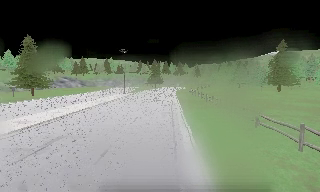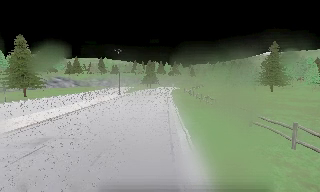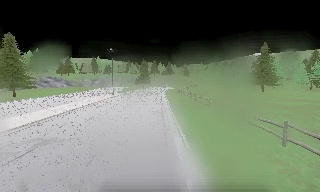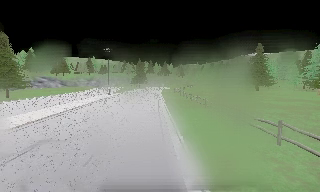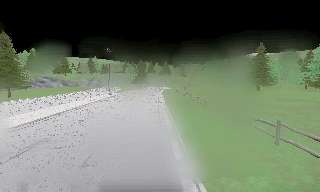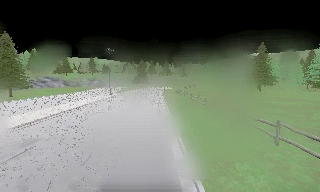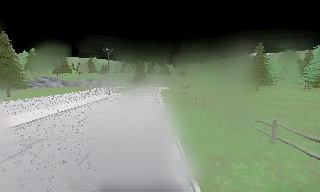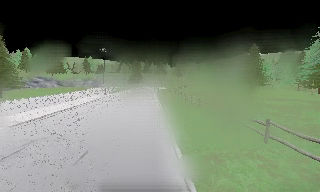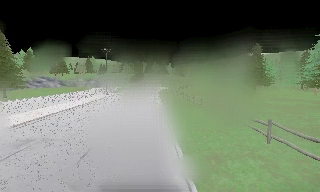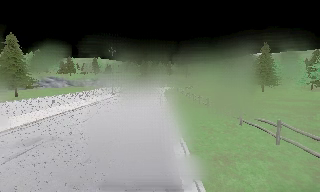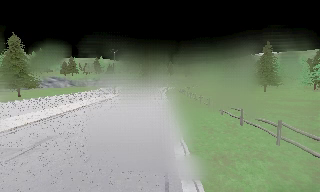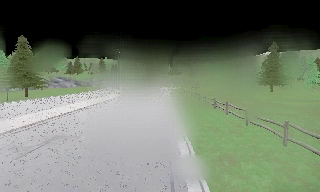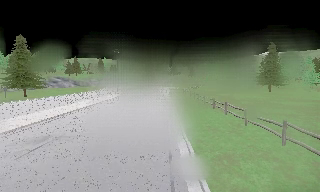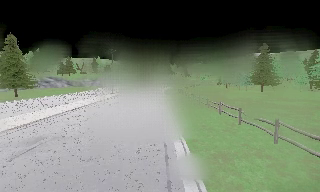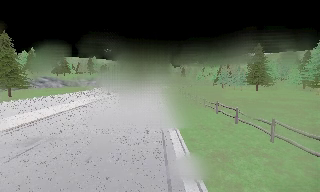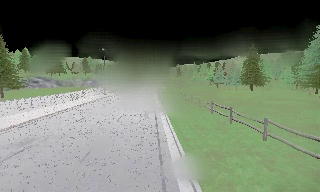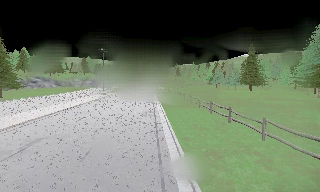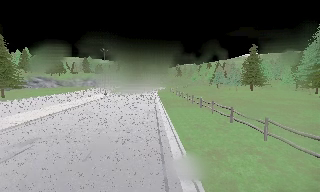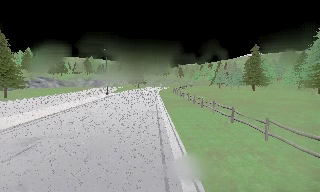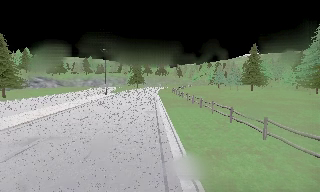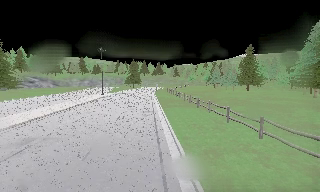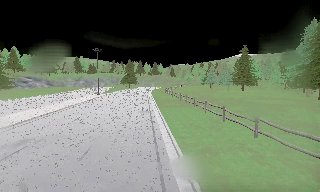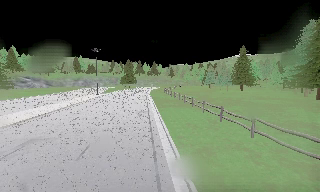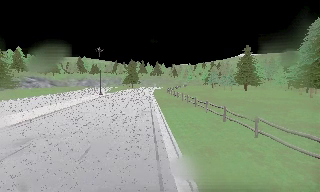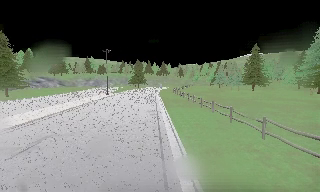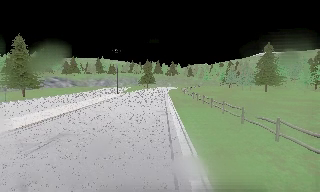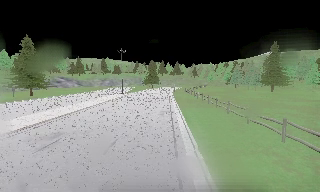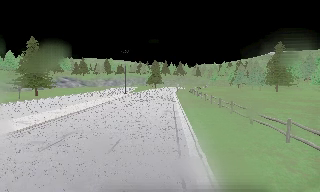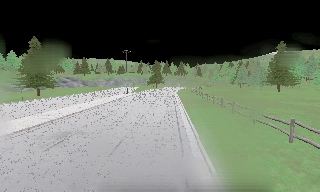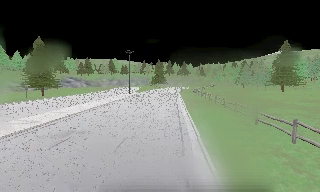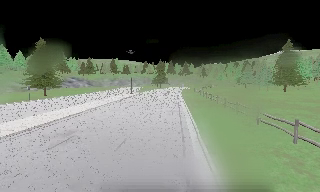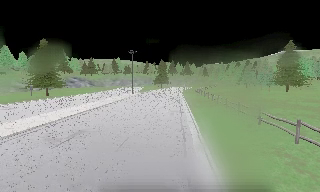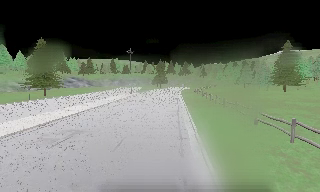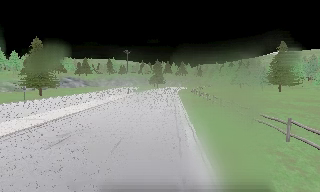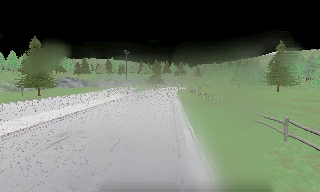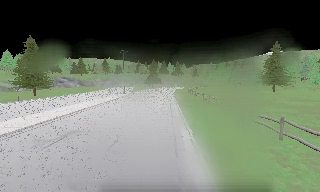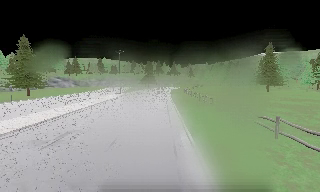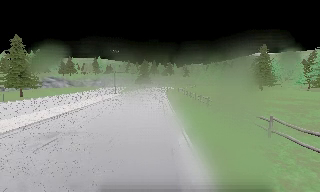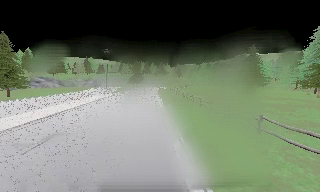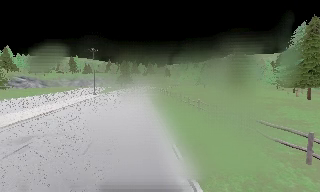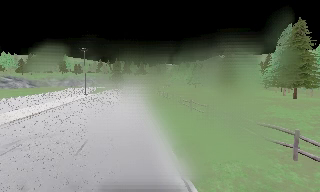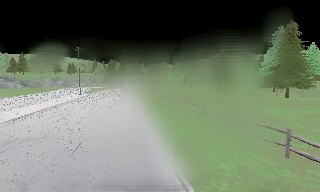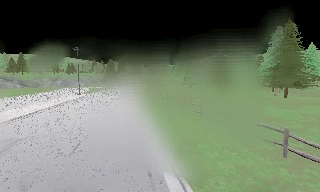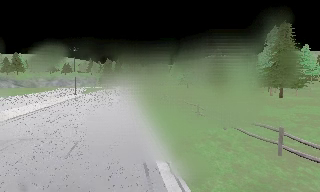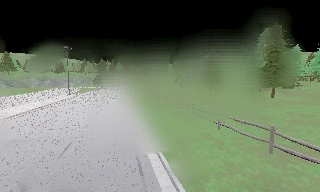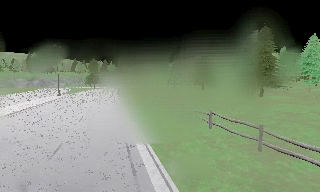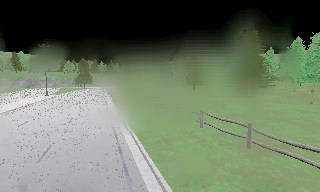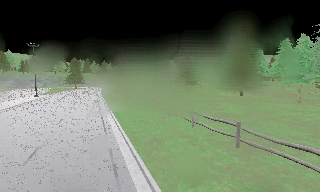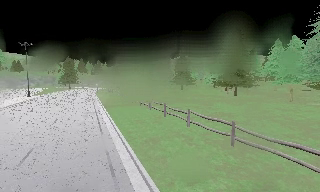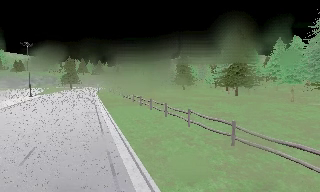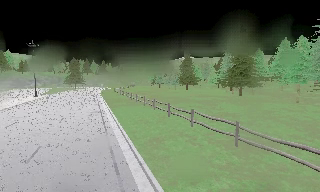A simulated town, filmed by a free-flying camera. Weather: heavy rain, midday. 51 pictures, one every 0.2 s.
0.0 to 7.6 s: The camera travels backward, about 1.5 m, so what stands in front gets smaller.
7.6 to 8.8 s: The scene slides to the left, as the camera pans about 10 degrees to its right.
8.8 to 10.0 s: The camera shifts only a little, or ends up much as it began.
The film runs backward here.
